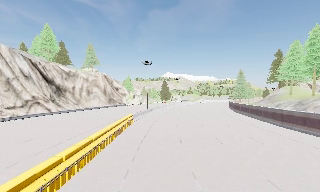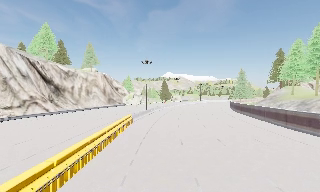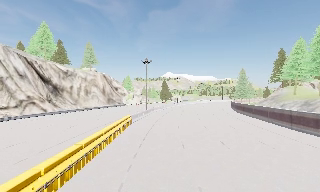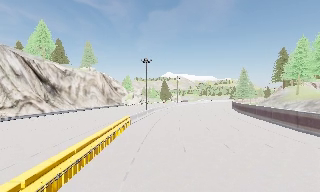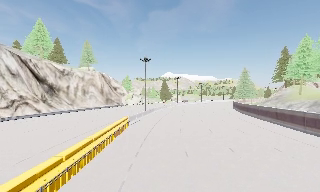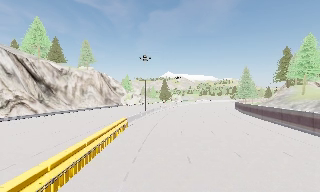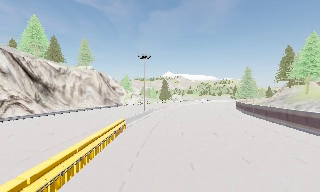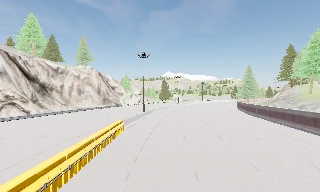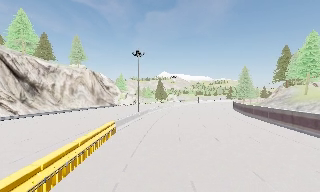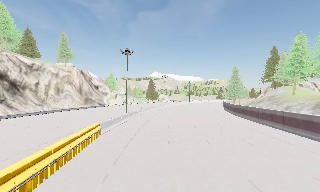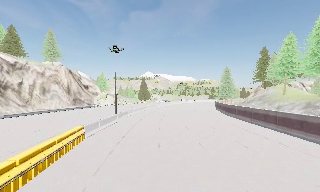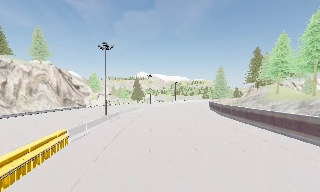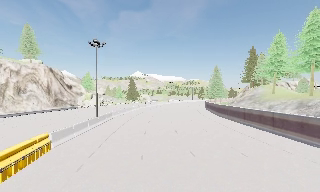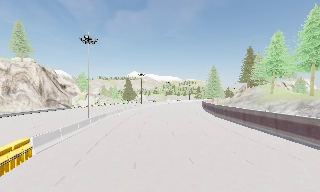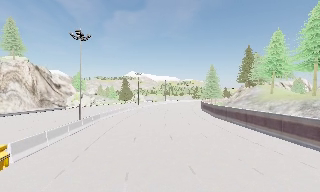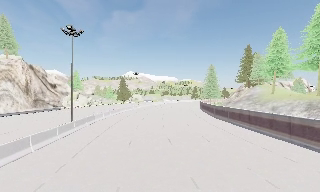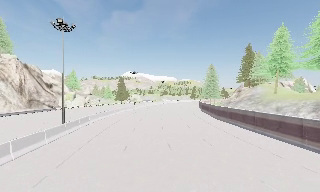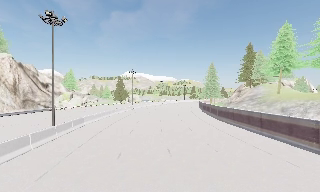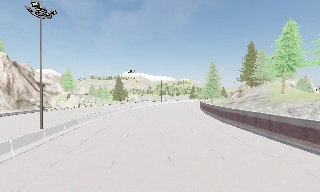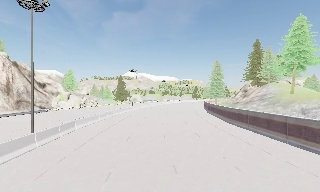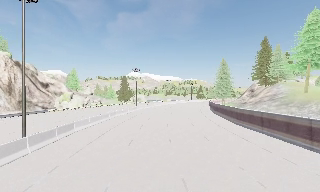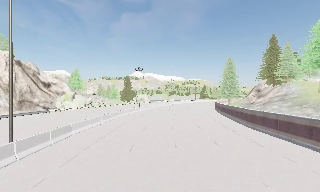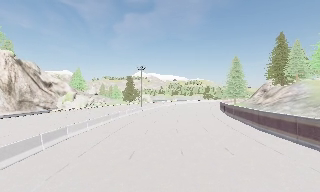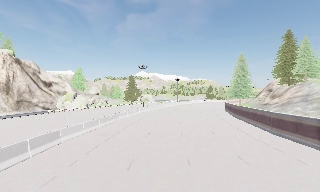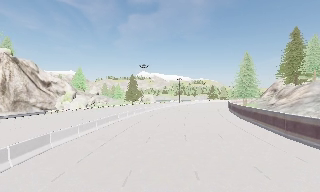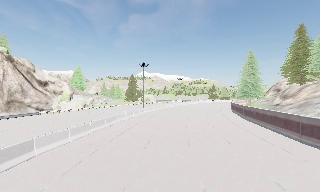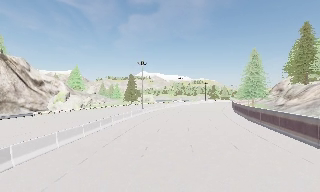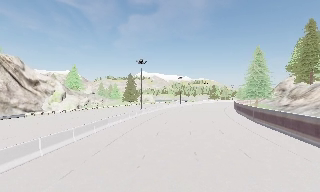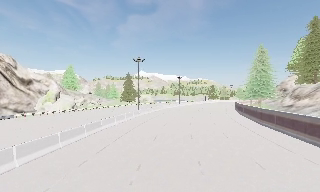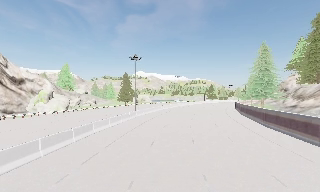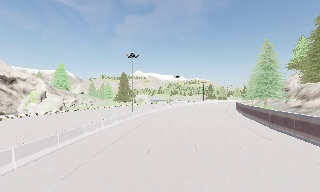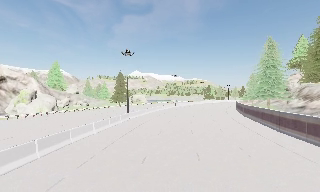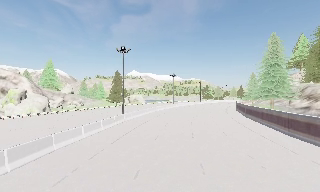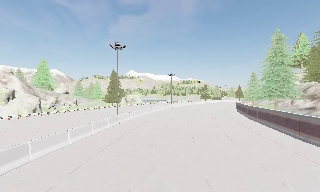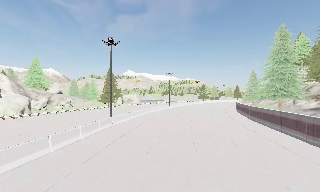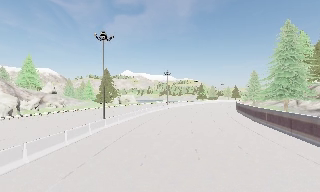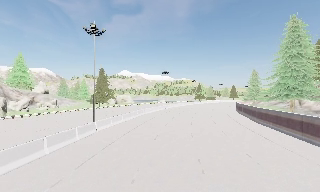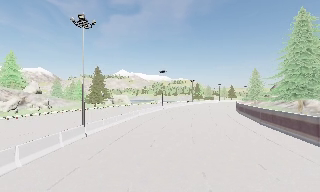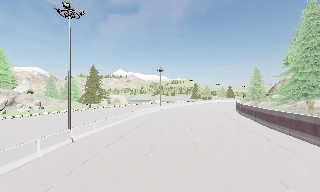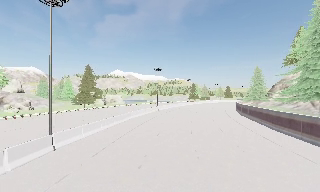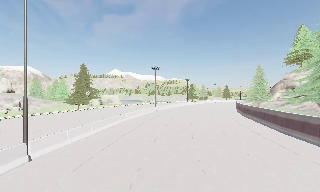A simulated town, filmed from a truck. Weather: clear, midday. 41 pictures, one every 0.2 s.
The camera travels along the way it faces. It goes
forward.
0.0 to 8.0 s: The camera swings to its right by about 20 degrees, and the scene slides to the left. It travels forward, about 60 m, so what stands in front looms larger. It gains speed.
The film runs forward here.
